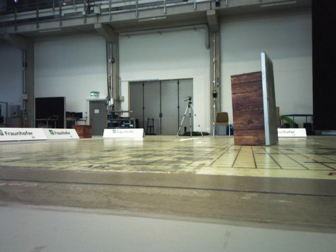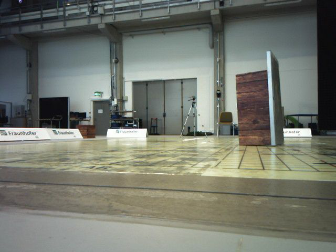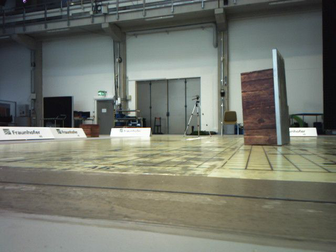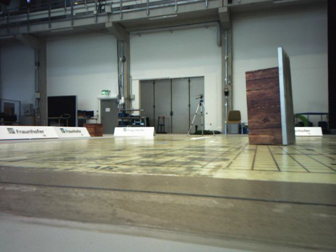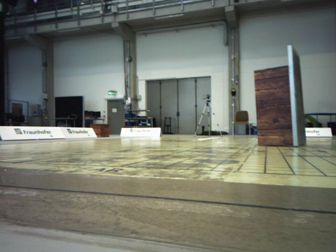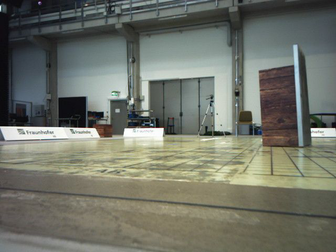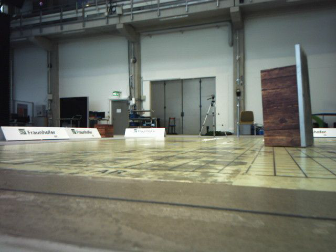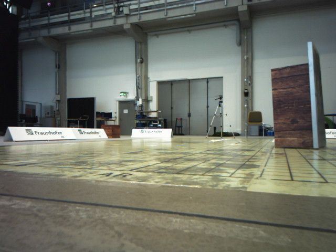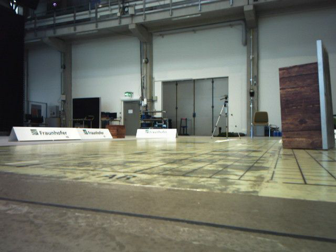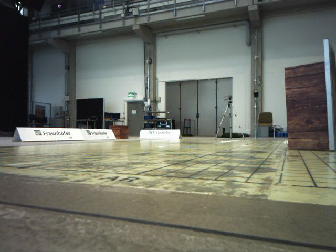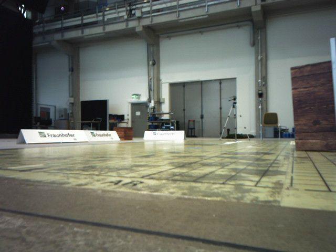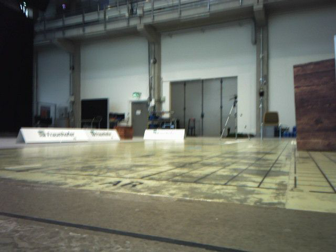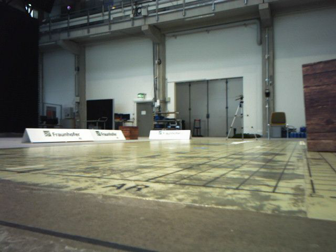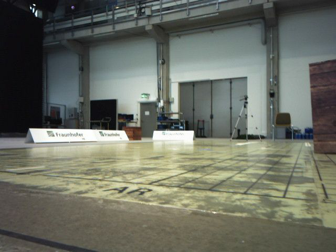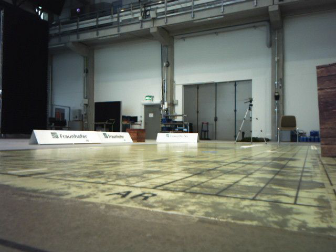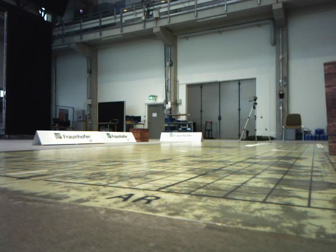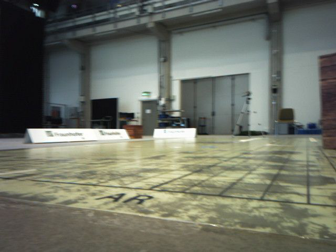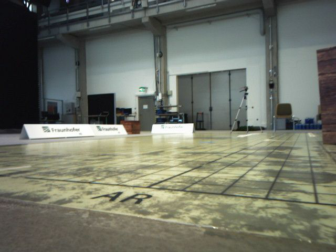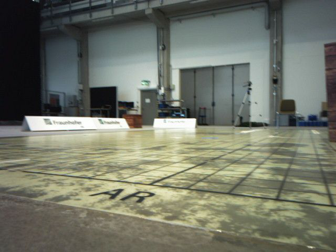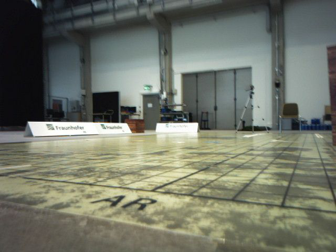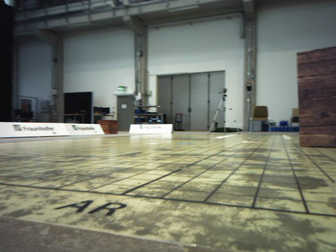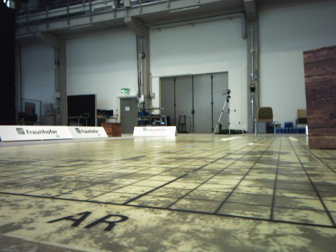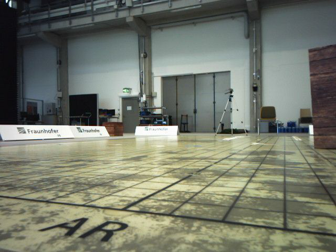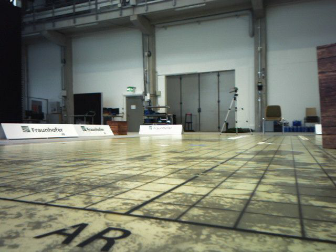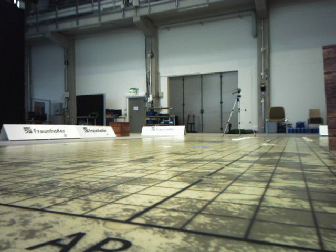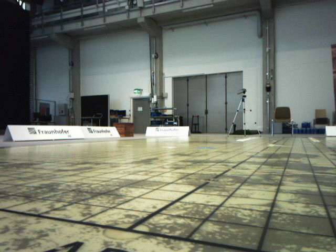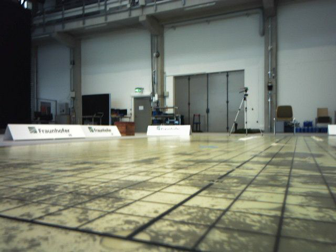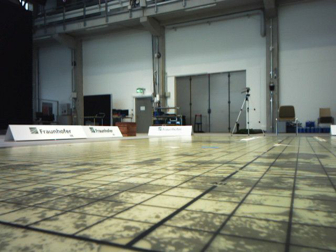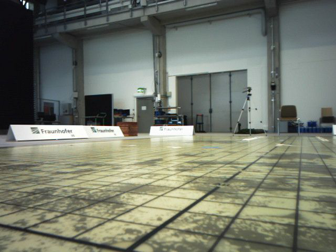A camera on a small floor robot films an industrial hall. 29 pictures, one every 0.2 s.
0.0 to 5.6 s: The camera swings to its left by about 10 degrees, and the scene slides to the right. It travels forward, about 1 m, so what stands in front looms larger.
The film runs forward here.
